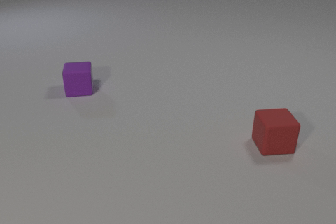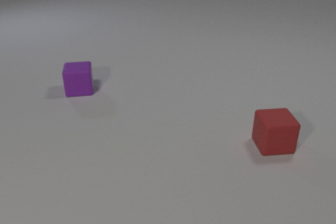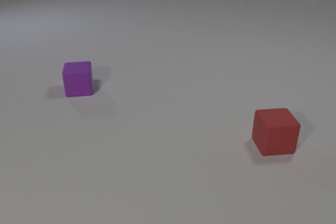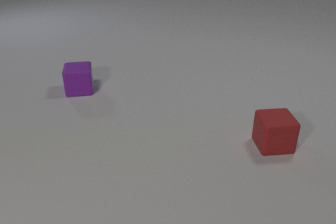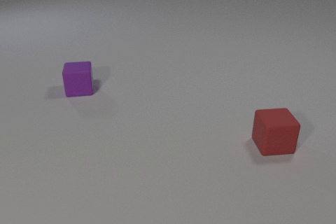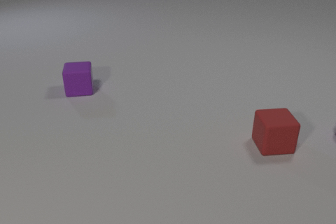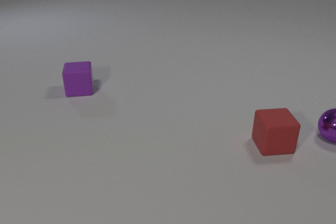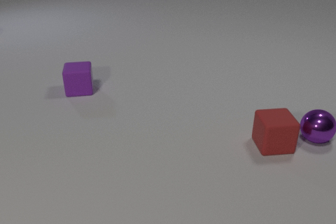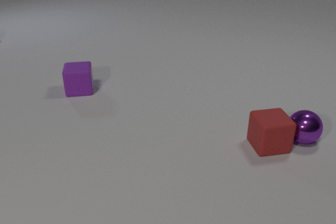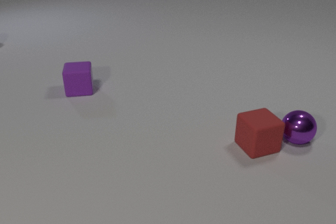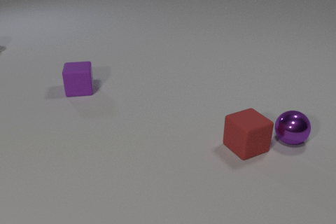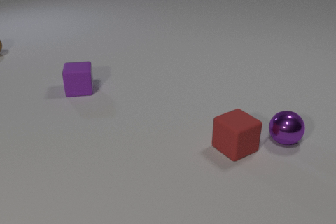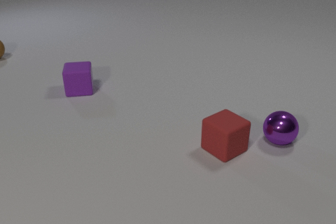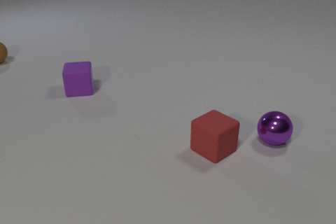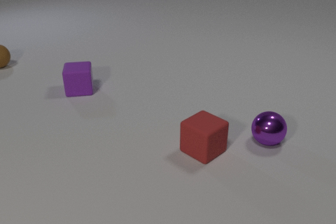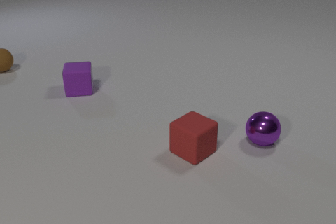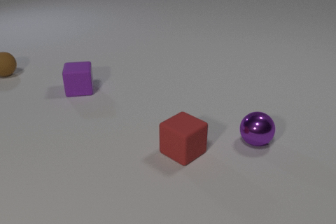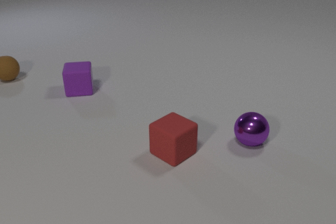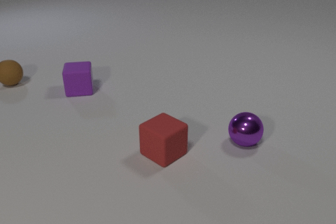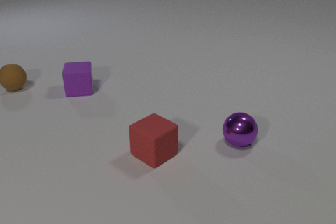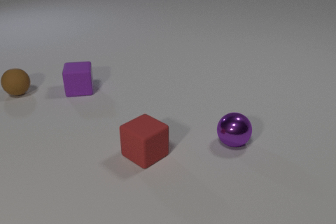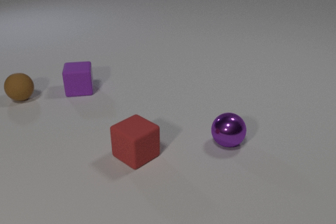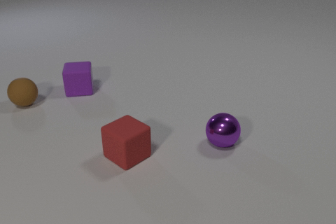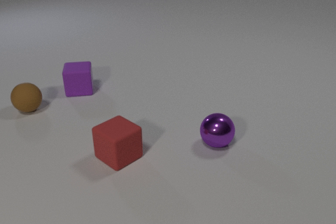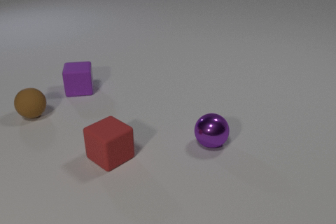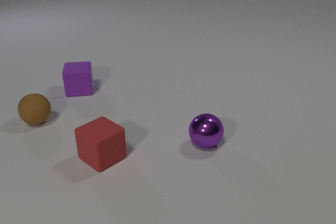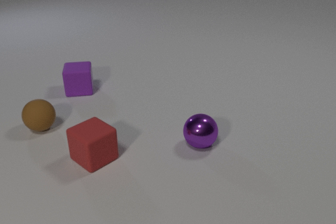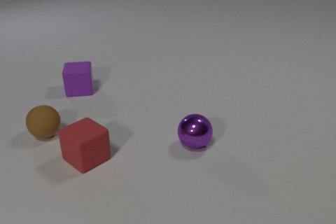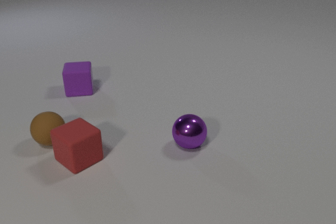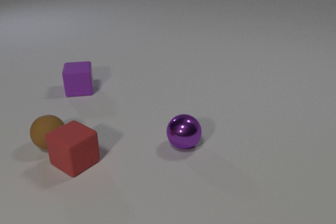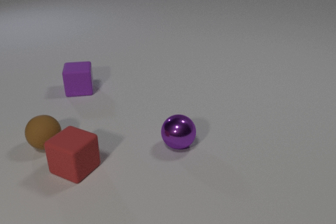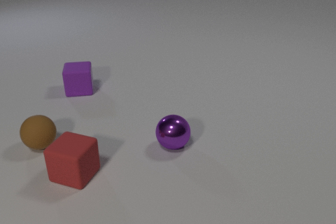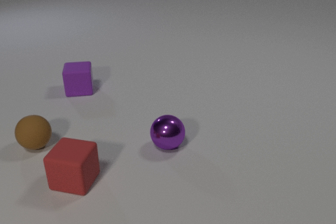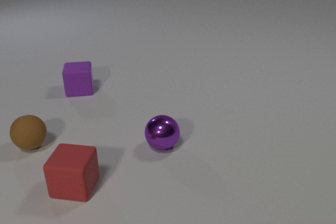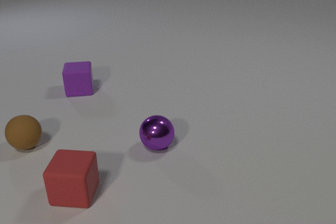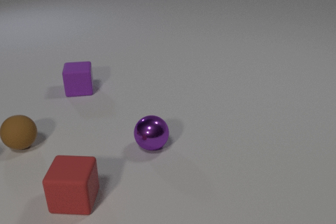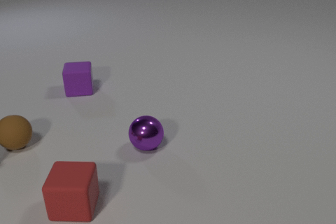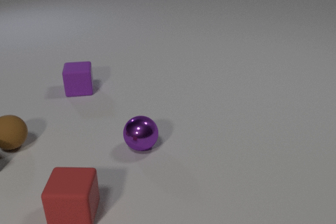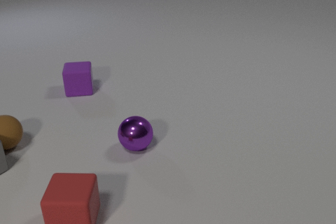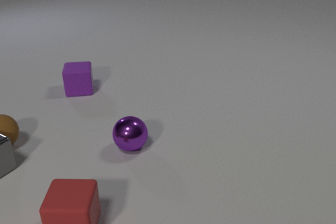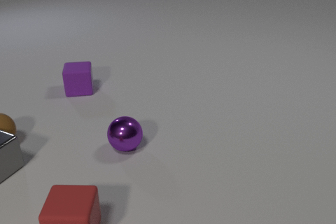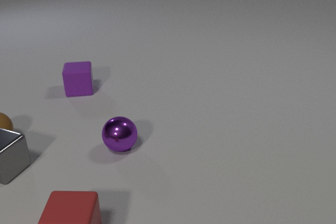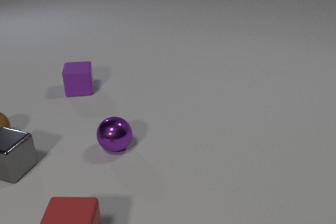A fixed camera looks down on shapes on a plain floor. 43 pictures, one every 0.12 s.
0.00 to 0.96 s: The purple metal sphere comes in at the right edge, rolls to the left and toward the camera. The purple metal sphere and the red rubber cube collide.
0.96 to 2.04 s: The purple metal sphere rolls to the left. The red rubber cube slides to the left, spins so that its near face slides to the right, counterclockwise seen from above. The brown rubber sphere comes in at the left edge, rolls toward the camera.
2.04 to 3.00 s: The purple metal sphere rolls to the left. The red rubber cube slides to the left. The brown rubber sphere rolls toward the camera.
3.00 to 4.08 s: The purple metal sphere rolls to the left. The red rubber cube slides toward the camera and to the left, spins so that its near face slides to the right, counterclockwise seen from above. The brown rubber sphere rolls toward the camera. The red rubber cube and the brown rubber sphere collide.
4.08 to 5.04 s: The purple metal sphere rolls to the left. The red rubber cube slides toward the camera. The gray metal cube comes in at the left edge, slides to the right. The brown rubber sphere rolls to the left and away from the camera. The gray metal cube and the brown rubber sphere collide.
What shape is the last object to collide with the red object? sphere.
What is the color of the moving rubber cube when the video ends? red.
Are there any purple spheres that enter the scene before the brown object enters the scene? yes.
